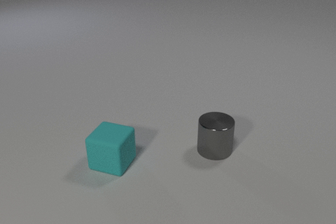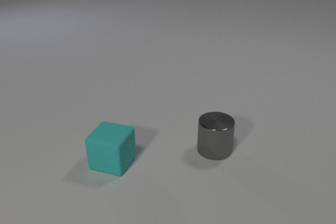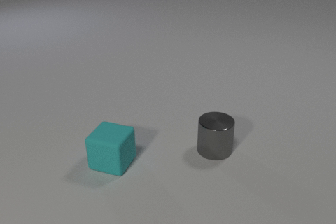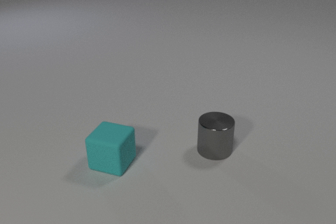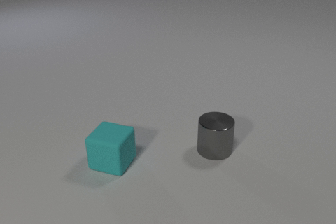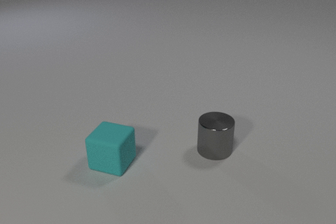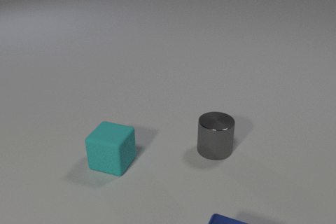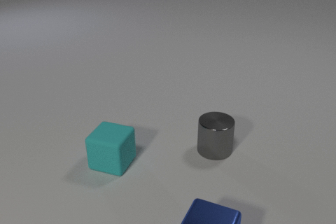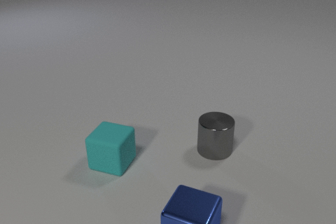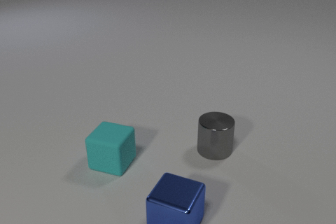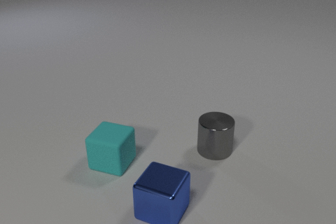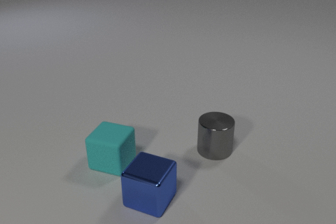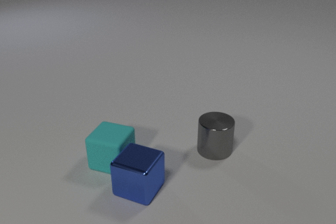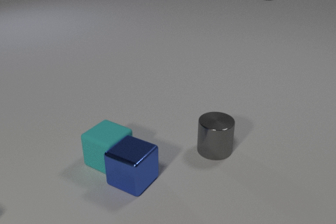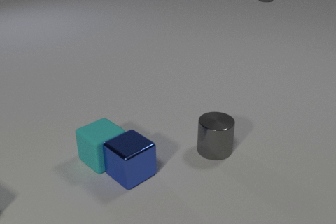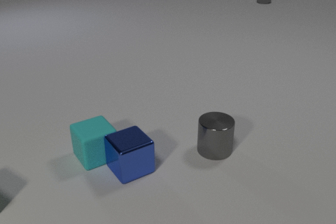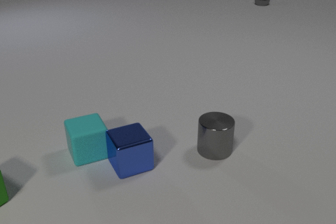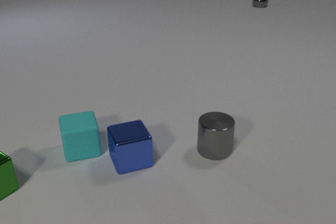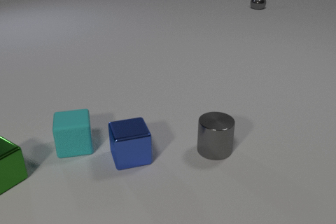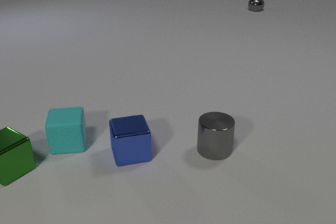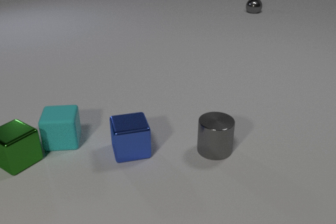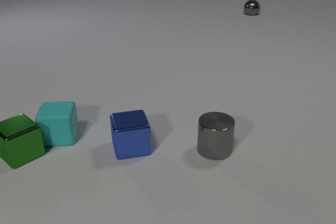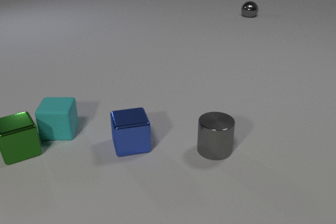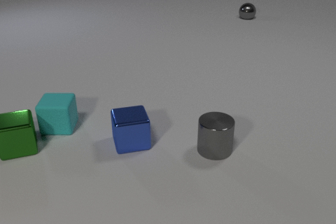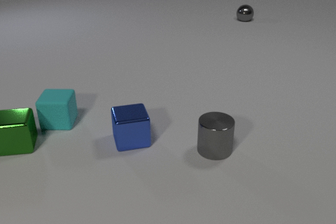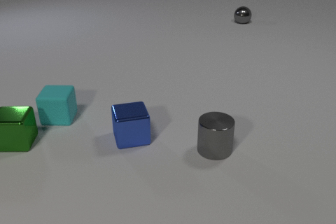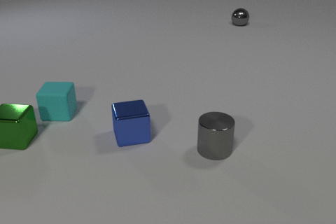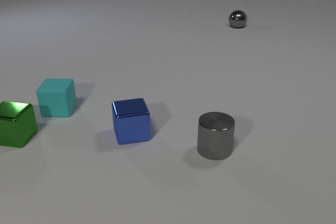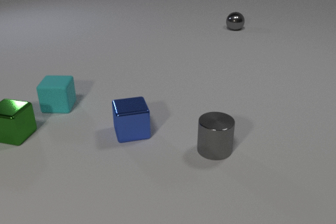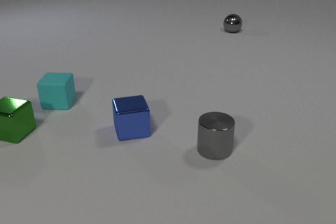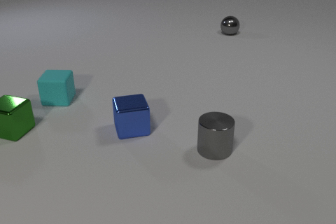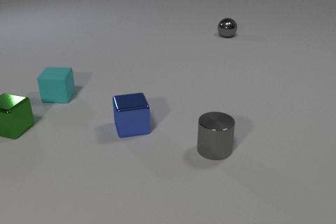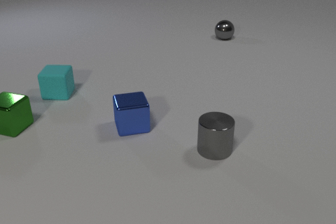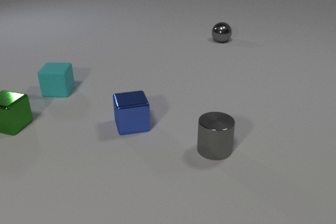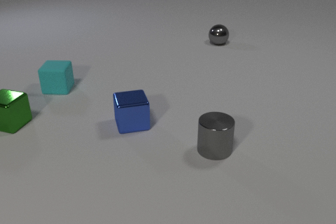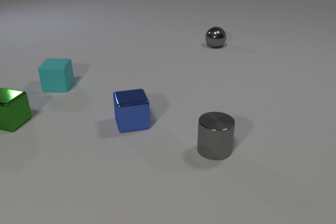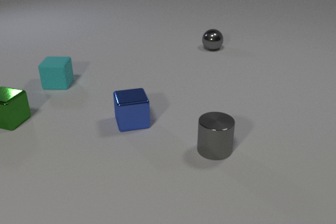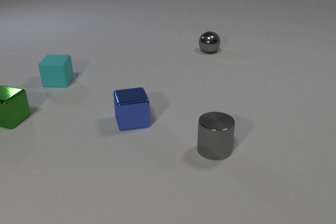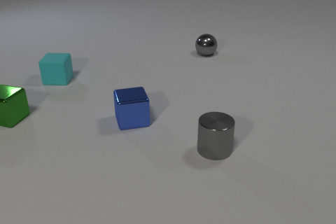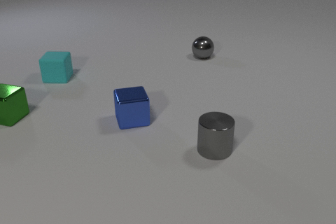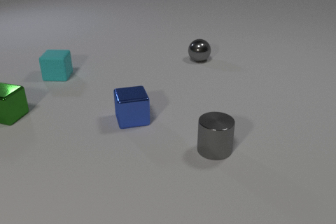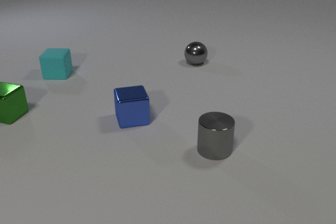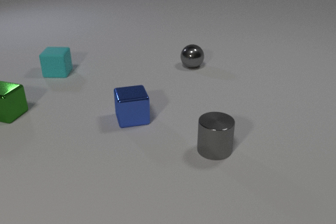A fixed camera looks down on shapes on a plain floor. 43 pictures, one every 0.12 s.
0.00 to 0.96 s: The blue metal cube comes in at the bottom edge, slides to the left and away from the camera.
0.96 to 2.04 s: The blue metal cube slides away from the camera and to the left, spins so that its near face slides to the left, clockwise seen from above. The cyan rubber cube slides to the left and away from the camera, spins clockwise seen from above by about 60 degrees, its near face sliding to the left. The green metal cube comes in at the left edge, slides away from the camera and to the right. The gray metal sphere comes in at the top edge, rolls toward the camera. The blue metal cube and the cyan rubber cube collide.
2.04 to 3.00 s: The blue metal cube slides away from the camera. The cyan rubber cube slides away from the camera, spins clockwise seen from above by about 15 degrees, its near face sliding to the left. The green metal cube slides away from the camera, spins so that its near face slides to the left, clockwise seen from above. The gray metal sphere rolls toward the camera. The cyan rubber cube and the green metal cube collide.
3.00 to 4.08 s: The blue metal cube slides away from the camera. The cyan rubber cube slides away from the camera. The green metal cube slides away from the camera. The gray metal sphere rolls toward the camera.
4.08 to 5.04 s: The blue metal cube slides away from the camera. The cyan rubber cube slides away from the camera. The green metal cube slides away from the camera. The gray metal sphere rolls toward the camera.
How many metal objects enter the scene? 3.
What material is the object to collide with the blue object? rubber.
Are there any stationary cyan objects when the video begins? yes.
